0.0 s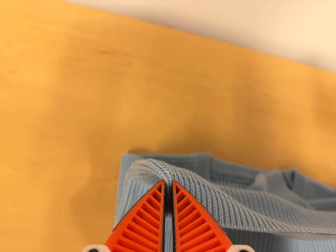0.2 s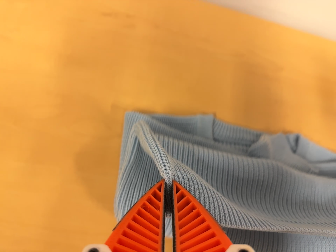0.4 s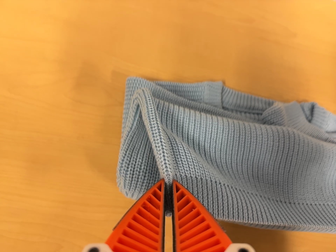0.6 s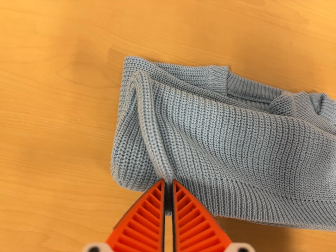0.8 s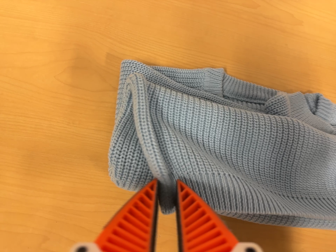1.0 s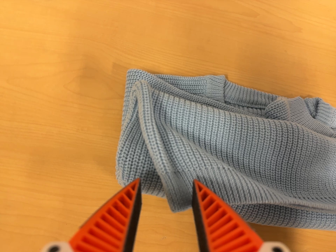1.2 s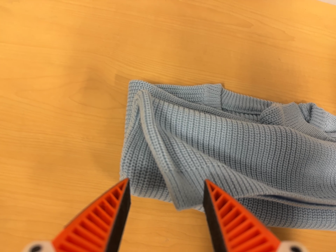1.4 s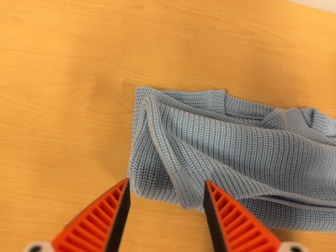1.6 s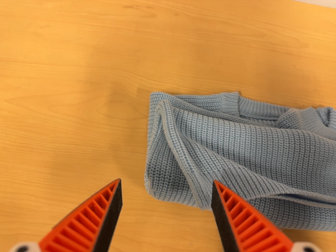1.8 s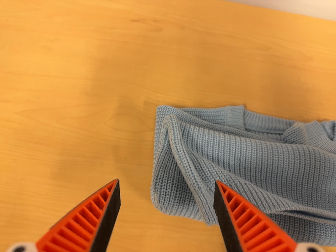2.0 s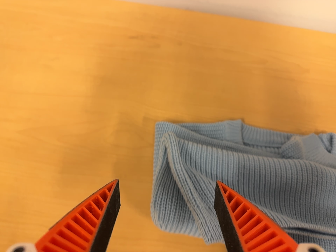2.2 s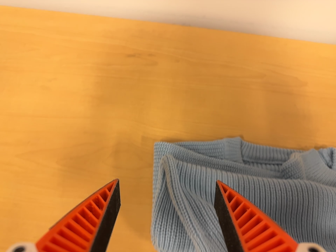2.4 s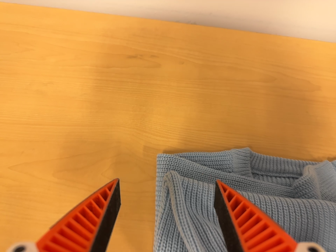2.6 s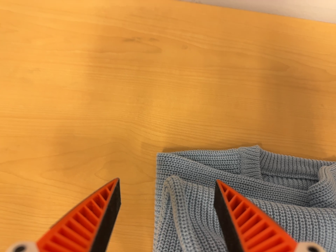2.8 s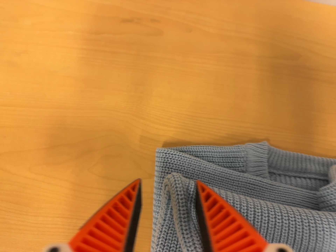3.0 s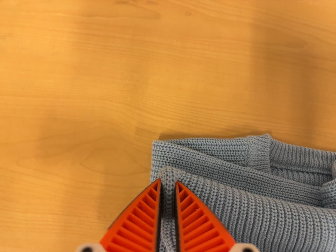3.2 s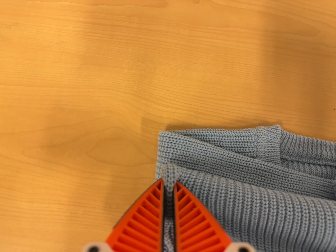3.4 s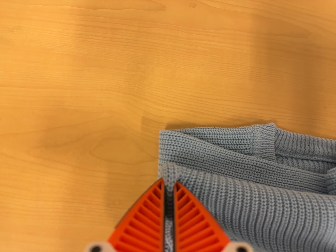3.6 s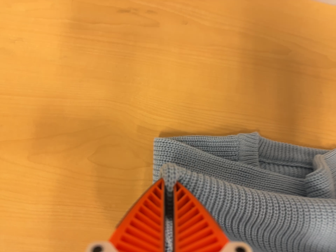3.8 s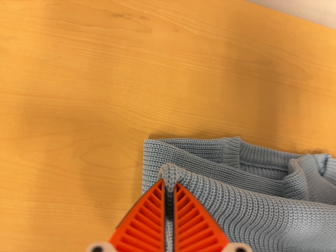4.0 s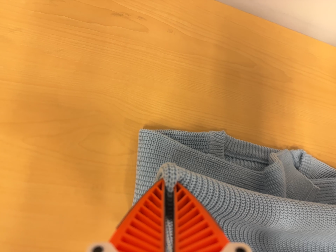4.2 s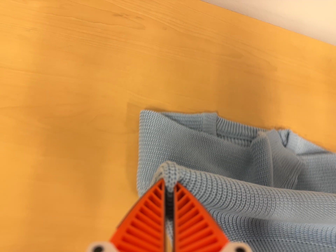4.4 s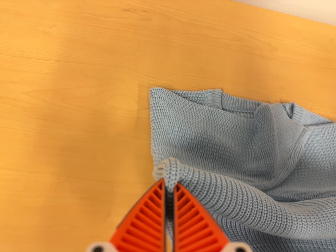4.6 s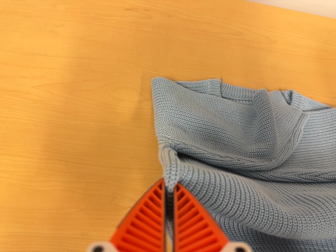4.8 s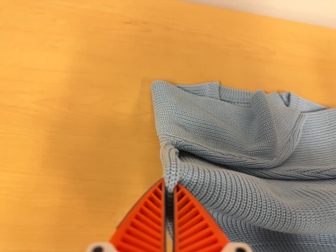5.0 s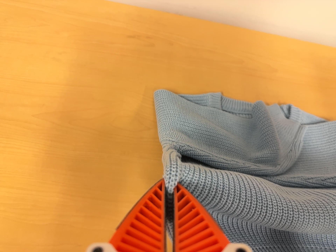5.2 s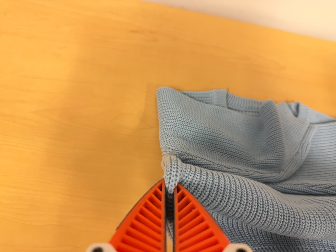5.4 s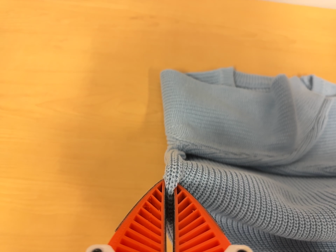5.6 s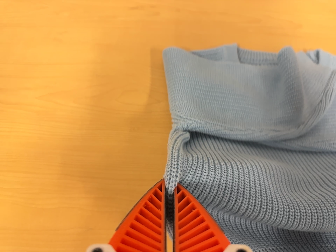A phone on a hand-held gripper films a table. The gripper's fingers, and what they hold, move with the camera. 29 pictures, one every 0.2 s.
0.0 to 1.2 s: The camera travels toward the bottom of its view, about 8 cm, so close, fixed things drift upward.
1.2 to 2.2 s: The camera travels toward the top of its view, about 5 cm, so close, fixed things drift downward.
2.2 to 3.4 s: The camera travels forward and toward the top of its view, about 12 cm, so what stands in front looms larger. Its aim tips toward the bottom of its view by about 15 degrees.
3.4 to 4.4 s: The camera travels backward and toward the bottom of its view, about 18 cm, so what stands in front gets smaller.
4.4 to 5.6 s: The camera shifts only a little, or ends up much as it began.
The film runs backward here.
